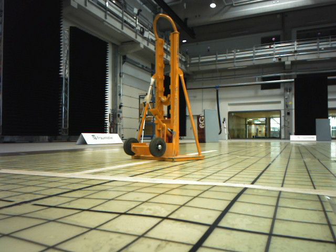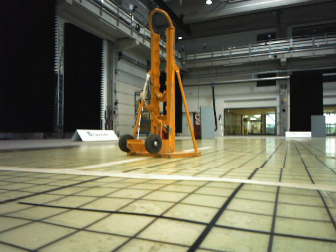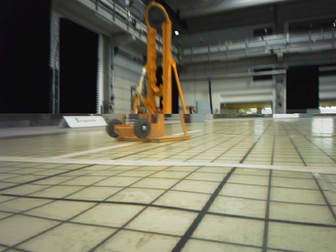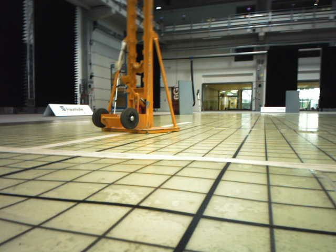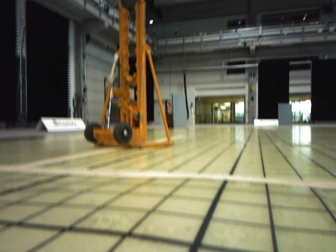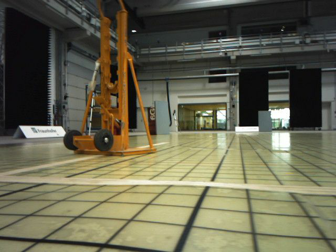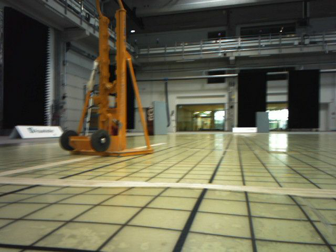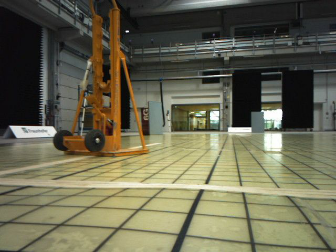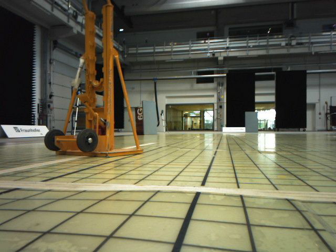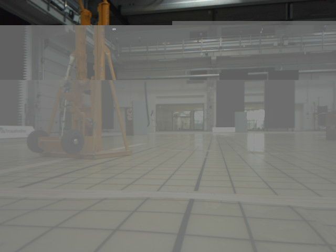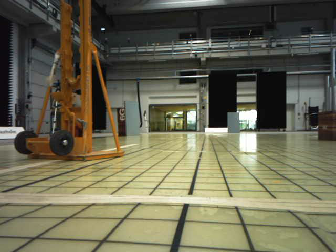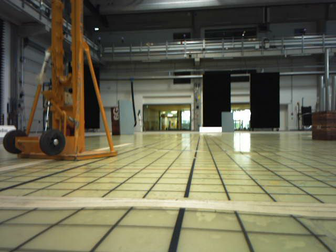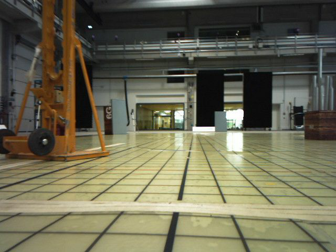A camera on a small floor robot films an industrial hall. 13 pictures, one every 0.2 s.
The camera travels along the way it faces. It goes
forward.
0.0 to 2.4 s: The camera swings to its right by about 15 degrees, and the scene slides to the left. It travels forward, about 0.4 m, so what stands in front looms larger.
The film runs forward here.
